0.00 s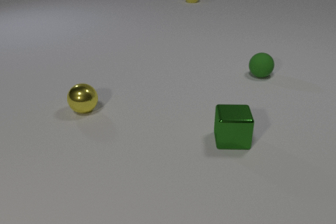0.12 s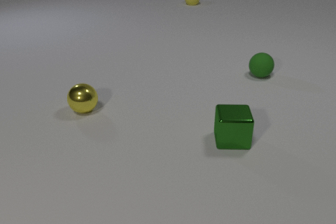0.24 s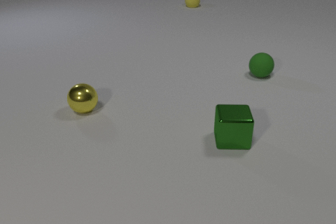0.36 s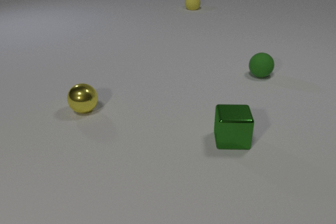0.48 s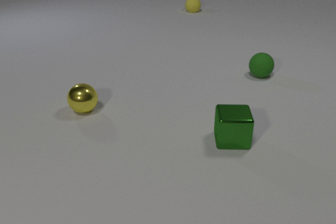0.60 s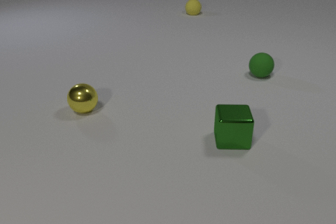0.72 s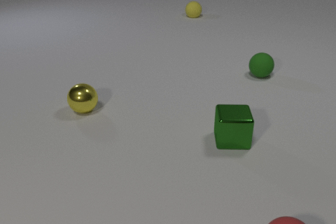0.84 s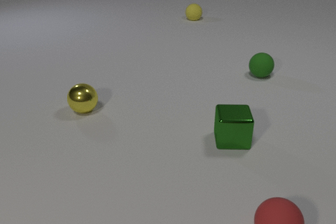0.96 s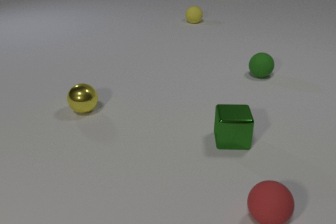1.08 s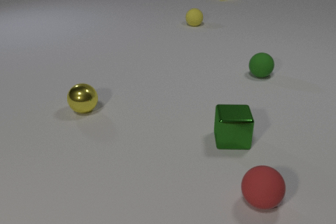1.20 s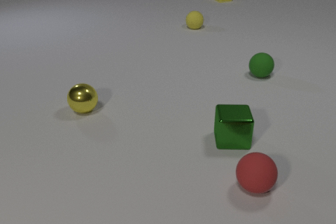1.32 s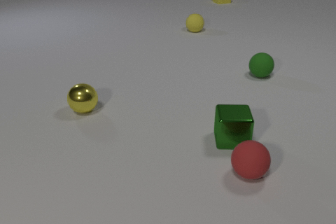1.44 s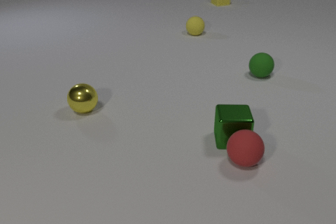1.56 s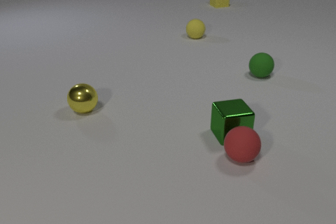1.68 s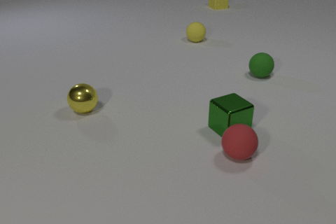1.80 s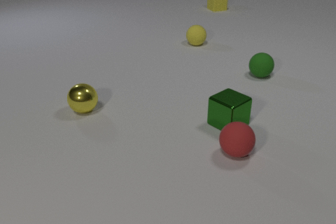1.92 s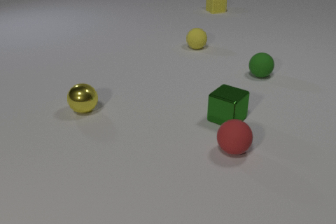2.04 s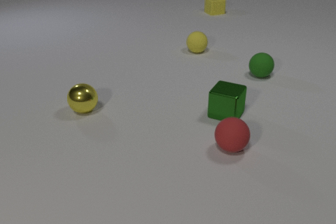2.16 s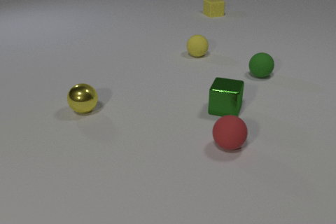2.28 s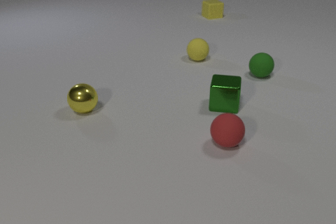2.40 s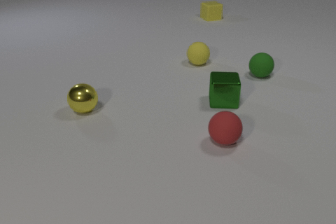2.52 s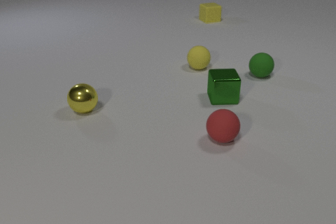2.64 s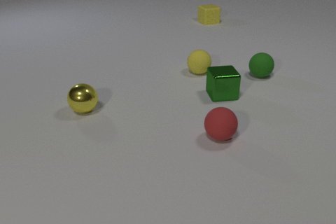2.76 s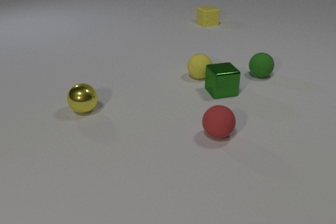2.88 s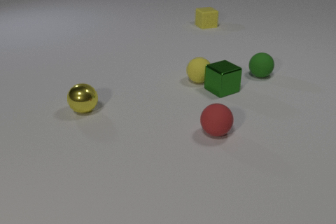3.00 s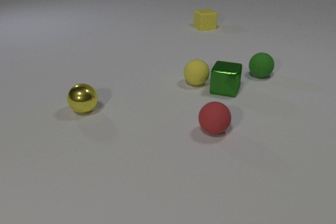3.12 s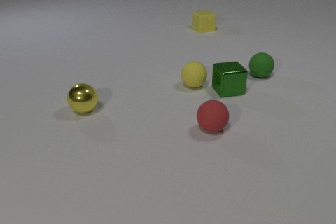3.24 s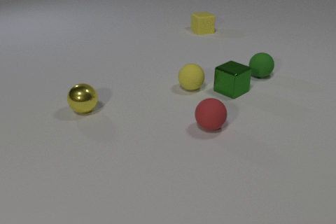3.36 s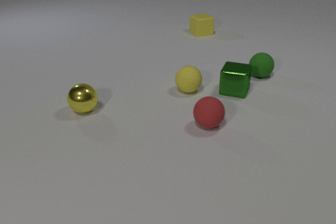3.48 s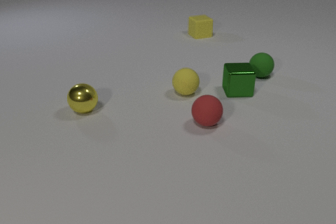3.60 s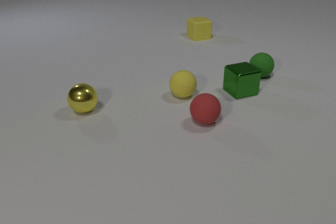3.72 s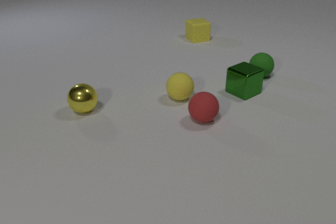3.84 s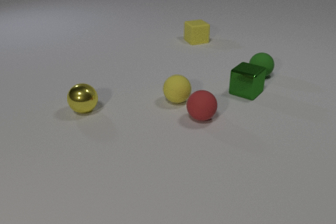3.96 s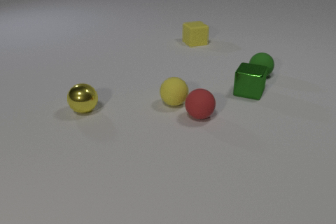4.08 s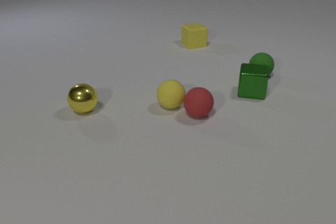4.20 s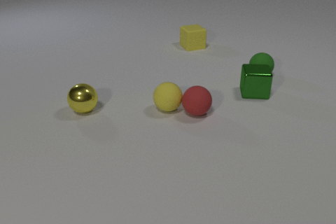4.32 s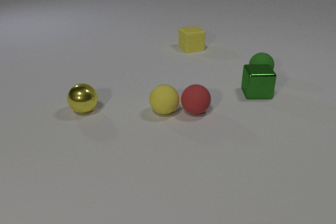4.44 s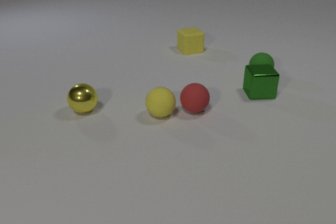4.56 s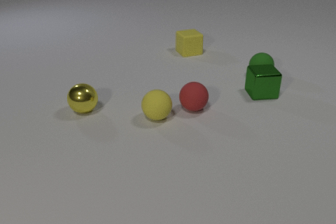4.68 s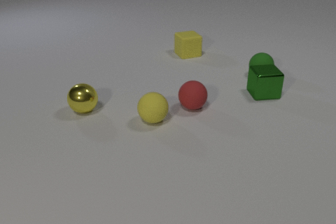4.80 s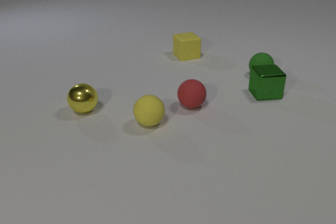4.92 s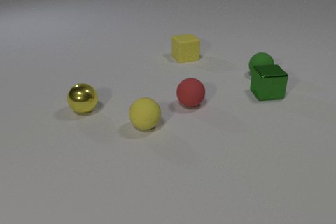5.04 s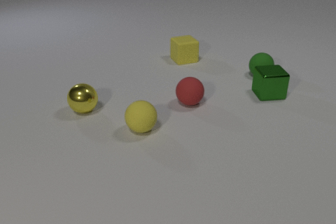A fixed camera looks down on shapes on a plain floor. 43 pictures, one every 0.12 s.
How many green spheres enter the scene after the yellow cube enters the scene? 0.
What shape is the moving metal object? cube.
Are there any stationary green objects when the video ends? yes.
0.00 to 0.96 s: The red rubber sphere comes in at the bottom edge, rolls away from the camera and to the left. The yellow rubber cube comes in at the top edge, slides toward the camera. The yellow rubber sphere rolls toward the camera.
0.96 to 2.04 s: The red rubber sphere rolls away from the camera. The green metal cube slides away from the camera. The yellow rubber cube slides toward the camera. The yellow rubber sphere rolls toward the camera. The red rubber sphere and the green metal cube collide.
2.04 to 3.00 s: The red rubber sphere rolls away from the camera and to the left. The green metal cube slides away from the camera. The yellow rubber cube slides toward the camera. The yellow rubber sphere rolls toward the camera. The green metal cube and the yellow rubber sphere collide.
3.00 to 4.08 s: The red rubber sphere rolls away from the camera and to the left. The green metal cube slides to the right. The yellow rubber cube slides toward the camera. The yellow rubber sphere rolls toward the camera and to the left.
4.08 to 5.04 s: The red rubber sphere rolls away from the camera. The green metal cube slides to the right. The yellow rubber cube slides toward the camera. The yellow rubber sphere rolls toward the camera and to the left. The red rubber sphere and the yellow rubber sphere collide.
